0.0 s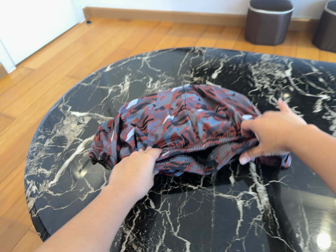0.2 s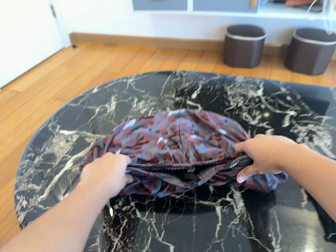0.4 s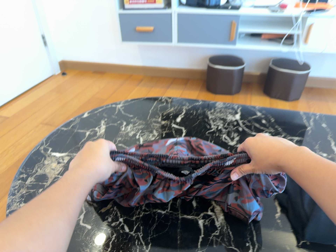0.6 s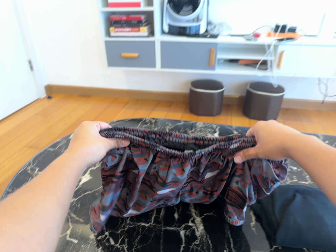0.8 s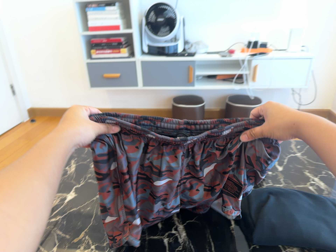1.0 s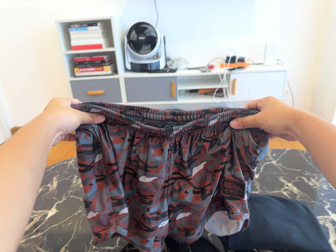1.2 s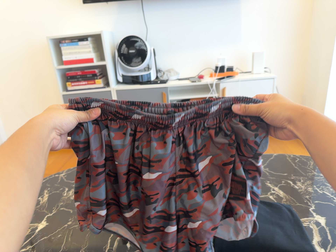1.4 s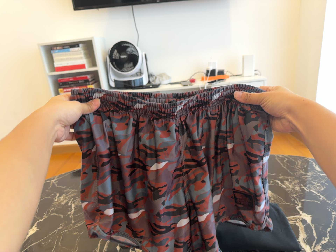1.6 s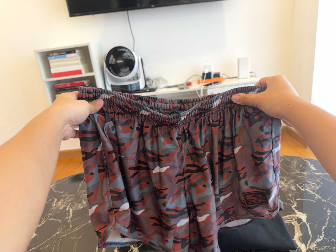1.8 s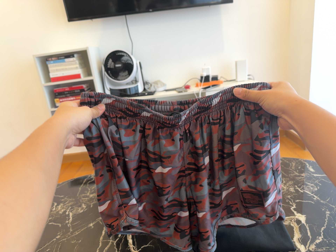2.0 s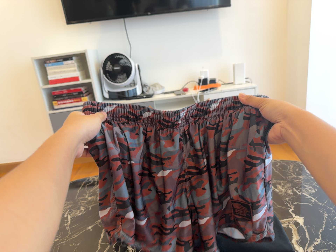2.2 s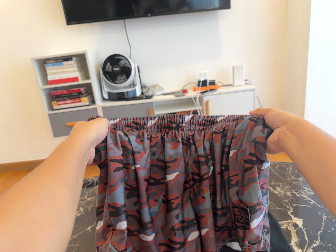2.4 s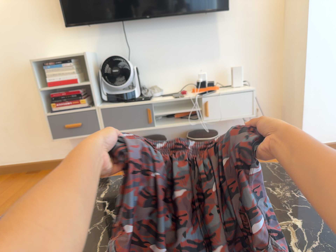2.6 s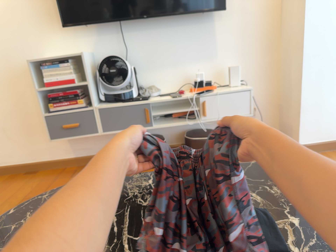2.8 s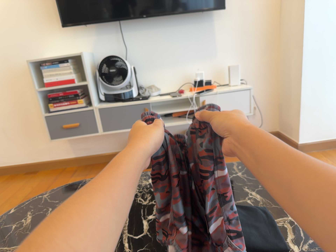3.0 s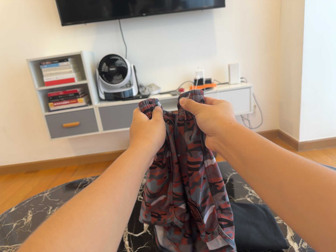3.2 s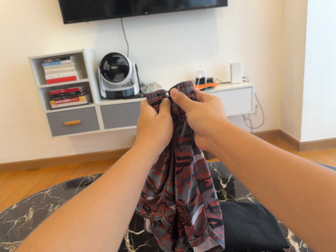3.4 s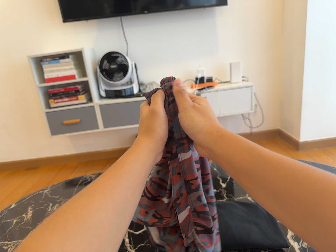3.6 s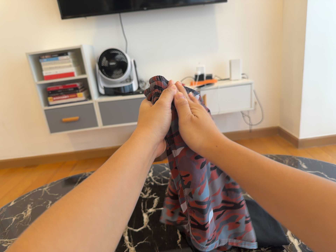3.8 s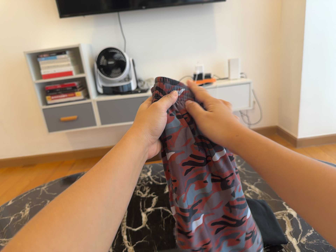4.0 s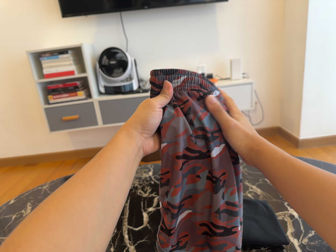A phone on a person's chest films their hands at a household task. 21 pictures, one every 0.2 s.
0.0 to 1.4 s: The camera pans to its right by about 15 degrees. It travels backward and to its right, about 28 cm, so what stands in front gets smaller. Its aim tips toward the top of its view by about 25 degrees, and the scene shifts downward. It rolls about its line of sight by about 10 degrees, and the scene rotates counterclockwise.
1.4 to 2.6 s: The camera shifts only a little, or ends up much as it began.
2.6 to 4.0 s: The camera keeps its place and its aim.
The film runs forward here.
